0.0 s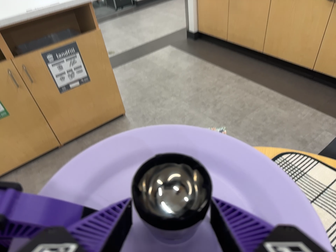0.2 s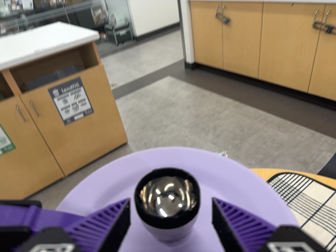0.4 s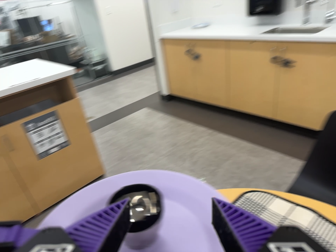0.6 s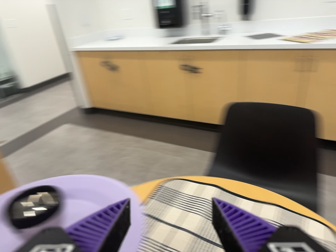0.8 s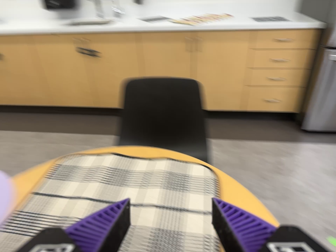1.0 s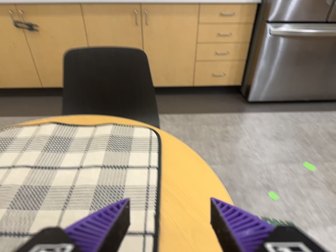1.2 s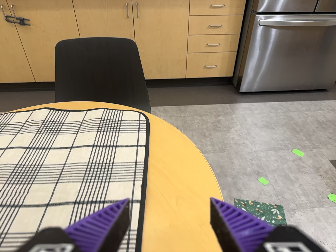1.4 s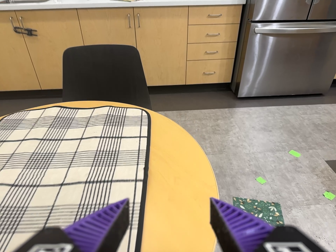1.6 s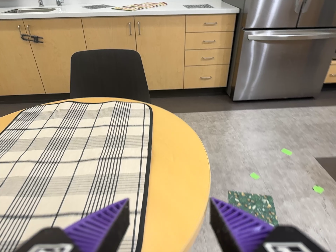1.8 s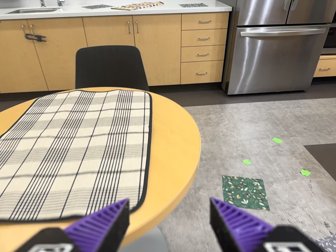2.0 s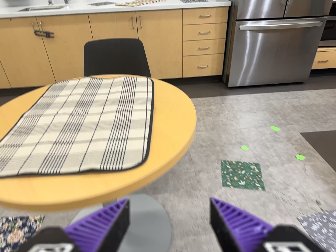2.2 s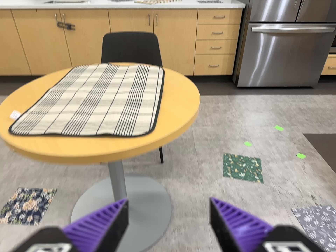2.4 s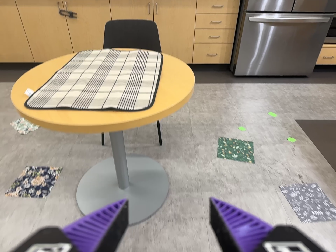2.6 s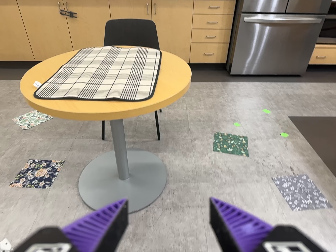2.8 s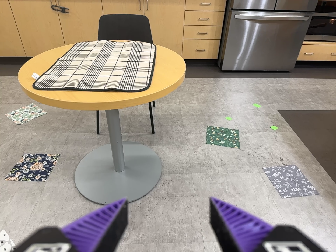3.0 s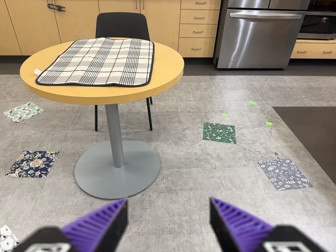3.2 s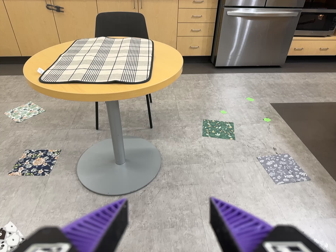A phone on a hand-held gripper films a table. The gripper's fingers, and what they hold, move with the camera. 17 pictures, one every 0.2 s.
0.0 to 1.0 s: The camera pans to its right by about 50 degrees. It travels to its right, backward and toward the bottom of its view, about 30 cm, so close, fixed things drift to the left. Its aim tips toward the top of its view by about 10 degrees. It rolls about its line of sight by about 20 degrees, and the scene rotates counterclockwise.
1.0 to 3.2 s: The camera travels backward and toward the bottom of its view, about 90 cm, so what stands in front gets smaller.
The film runs backward here.
